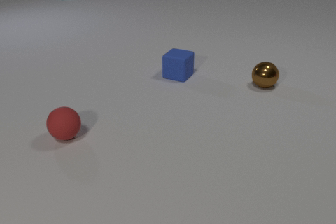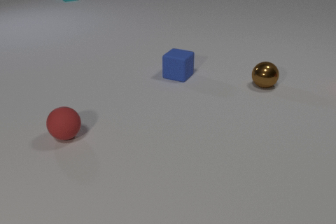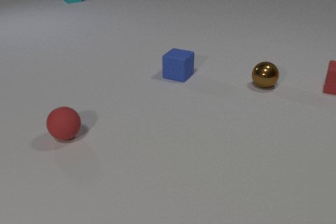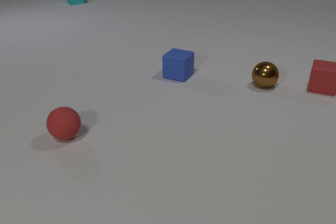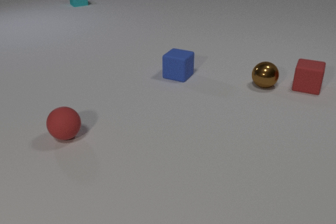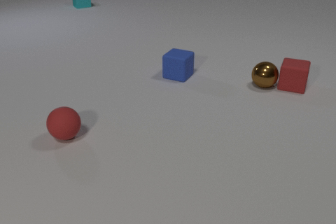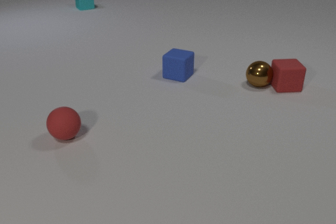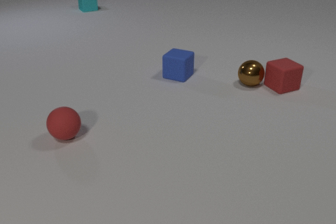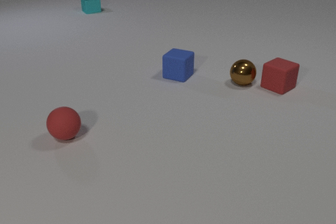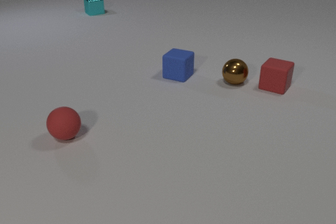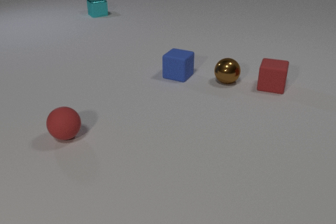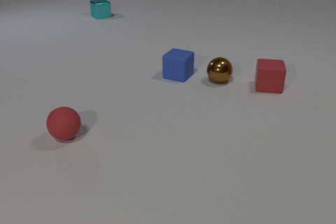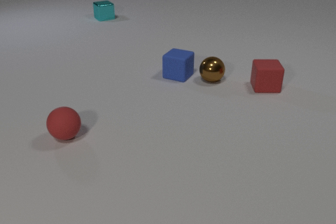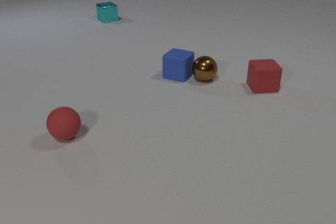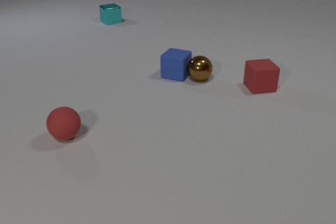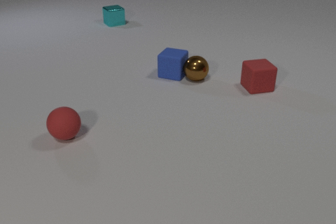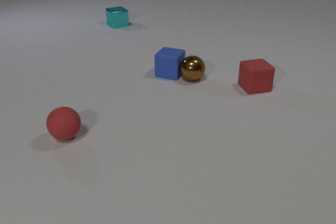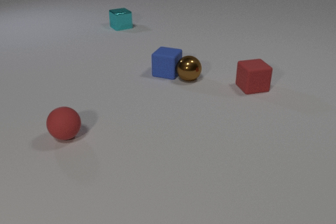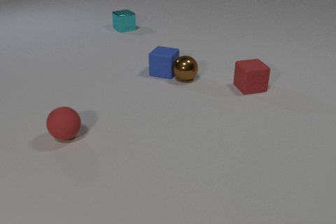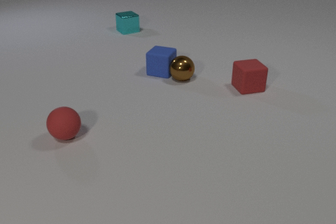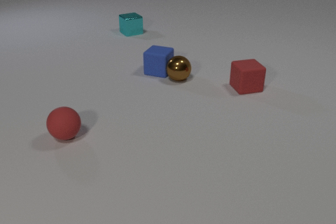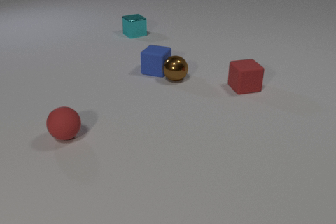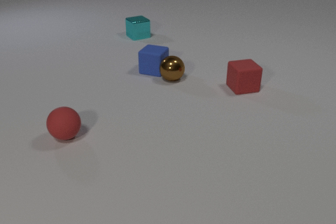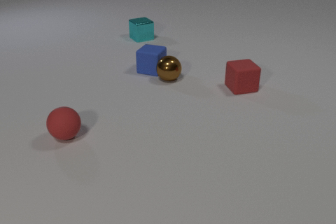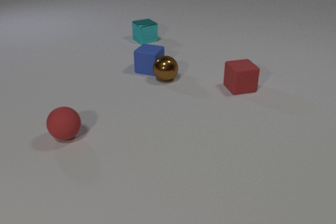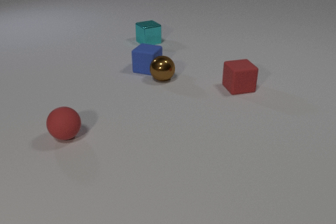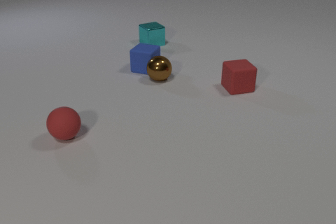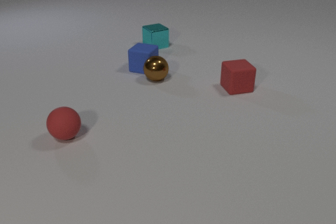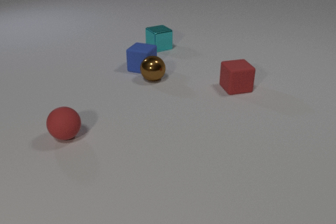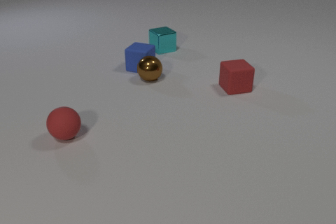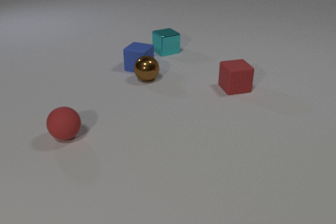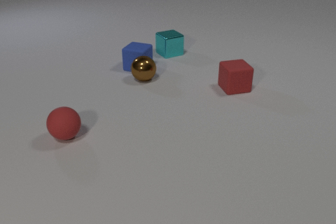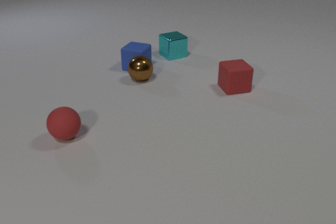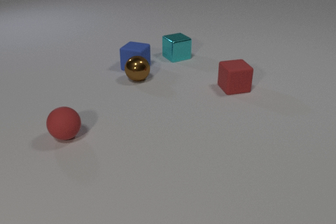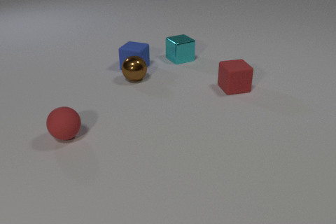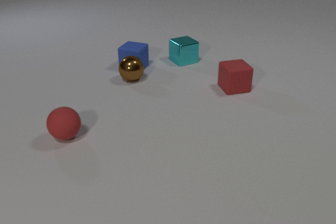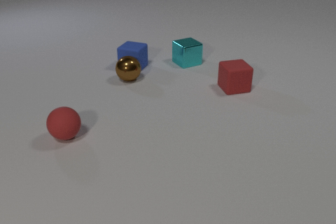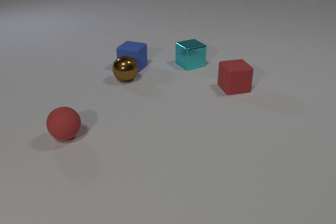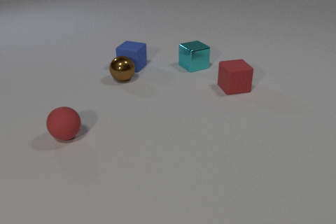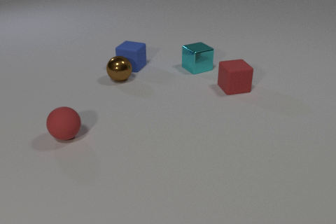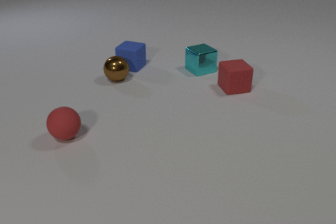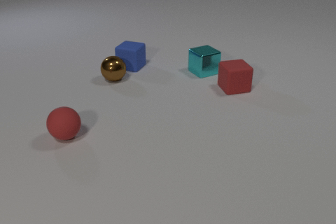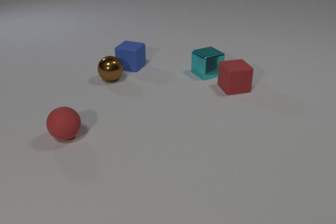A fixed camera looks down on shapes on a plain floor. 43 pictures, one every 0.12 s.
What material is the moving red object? rubber.
What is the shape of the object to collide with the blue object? sphere.
How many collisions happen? 2.
0.00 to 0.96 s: The red rubber cube comes in at the right edge, slides to the left, spins counterclockwise seen from above by about 75 degrees, its near face sliding to the right. The brown metal sphere rolls to the left. The cyan metal cube slides toward the camera. The red rubber cube and the brown metal sphere collide.
0.96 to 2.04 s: The red rubber cube slides to the left, spins so that its near face slides to the right, counterclockwise seen from above. The brown metal sphere rolls to the left. The blue rubber cube slides to the left and away from the camera. The cyan metal cube slides toward the camera and to the right. The brown metal sphere and the blue rubber cube collide.
2.04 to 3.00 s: The red rubber cube slides to the left. The brown metal sphere rolls to the left. The blue rubber cube slides to the left and away from the camera. The cyan metal cube slides toward the camera and to the right.
3.00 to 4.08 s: The brown metal sphere rolls to the left. The blue rubber cube slides to the left and away from the camera. The cyan metal cube slides toward the camera and to the right.
4.08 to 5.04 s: The brown metal sphere rolls to the left. The cyan metal cube slides toward the camera and to the right.
